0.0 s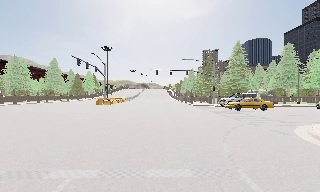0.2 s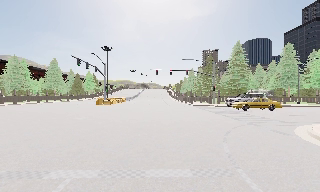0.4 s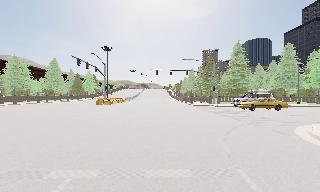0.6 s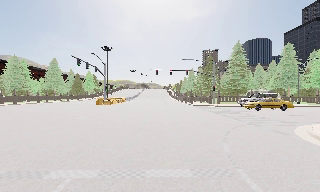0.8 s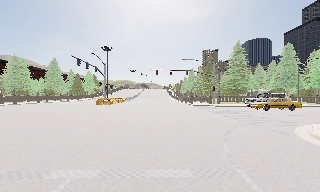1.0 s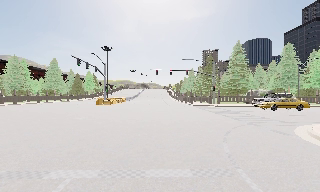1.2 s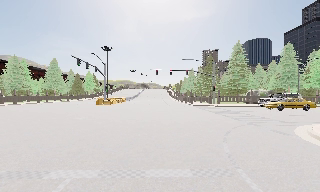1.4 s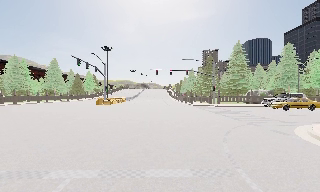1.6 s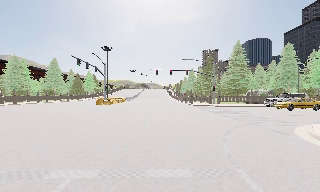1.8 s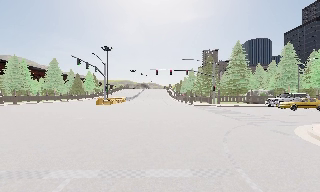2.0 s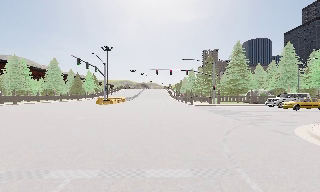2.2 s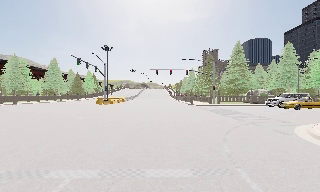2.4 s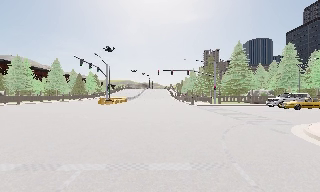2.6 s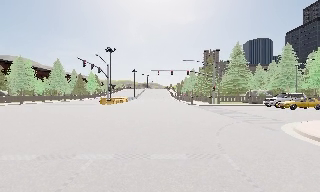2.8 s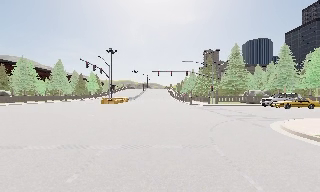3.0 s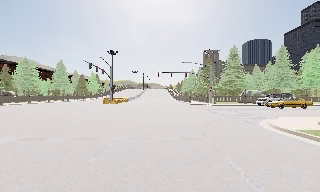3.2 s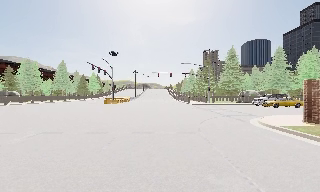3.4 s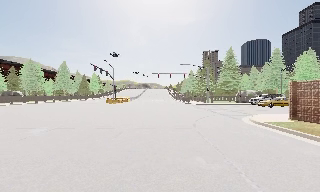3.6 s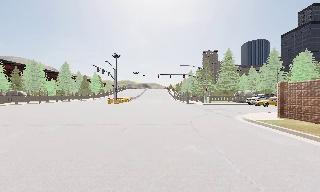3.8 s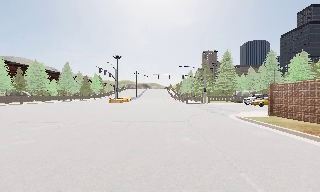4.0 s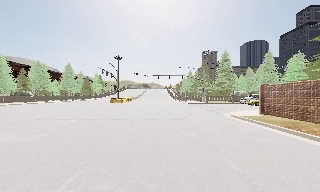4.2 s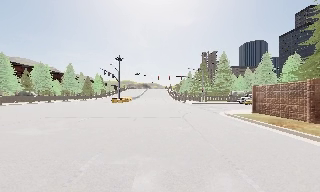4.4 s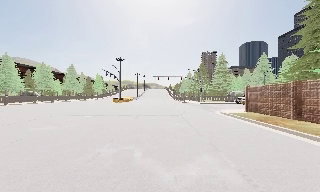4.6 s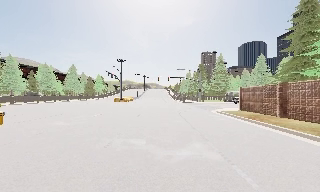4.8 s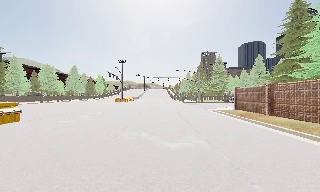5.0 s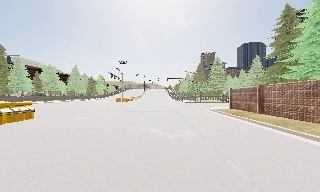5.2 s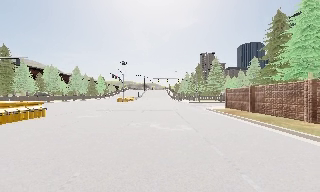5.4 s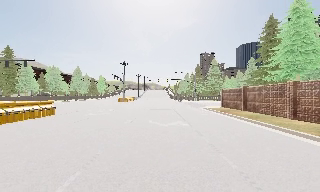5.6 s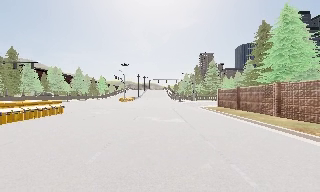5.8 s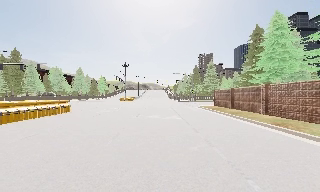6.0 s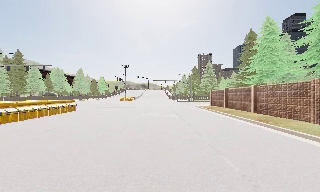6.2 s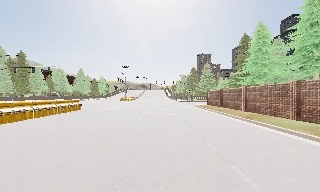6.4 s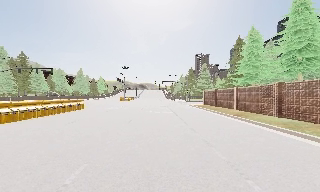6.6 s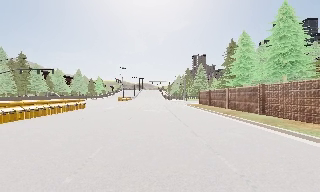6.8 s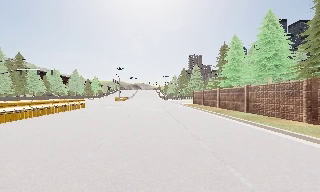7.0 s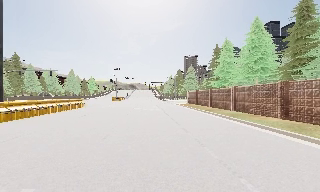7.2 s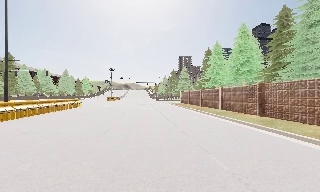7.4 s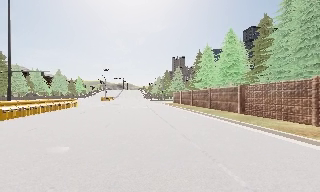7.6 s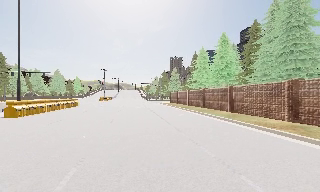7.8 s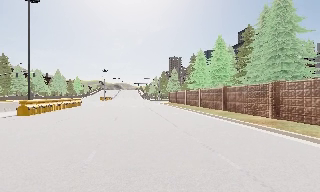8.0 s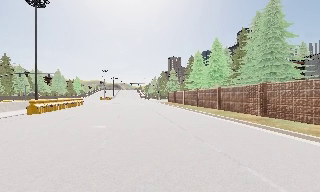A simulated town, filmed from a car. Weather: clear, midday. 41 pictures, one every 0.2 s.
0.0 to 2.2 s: The camera keeps its place and its aim.
2.2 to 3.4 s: The camera travels backward, about 4.5 m, so what stands in front gets smaller. It gains speed.
3.4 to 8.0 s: The scene slides to the left, as the camera pans about 10 degrees to its right. It travels backward, about 30 m, so what stands in front gets smaller.
The film runs backward here.
